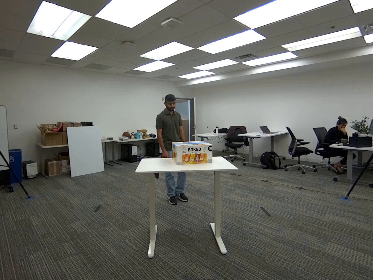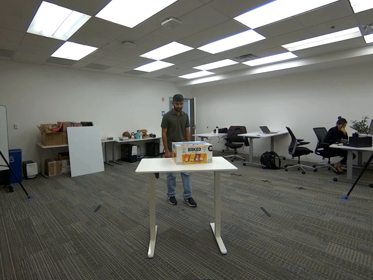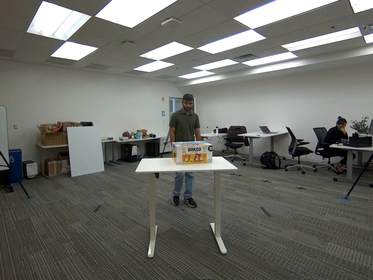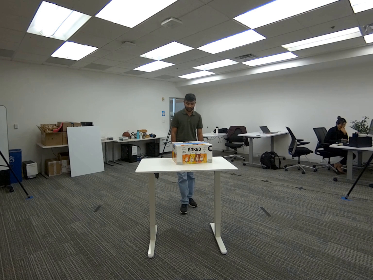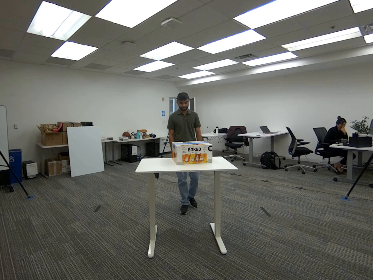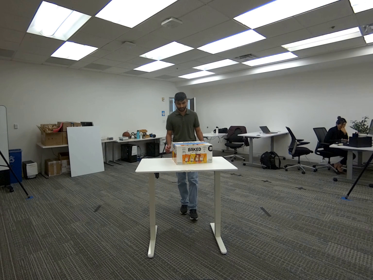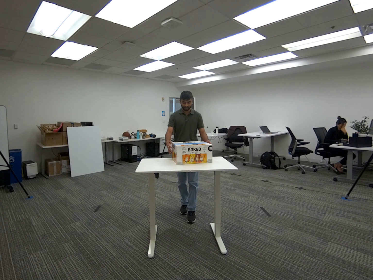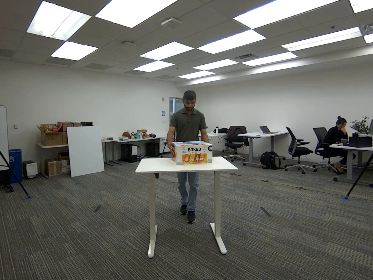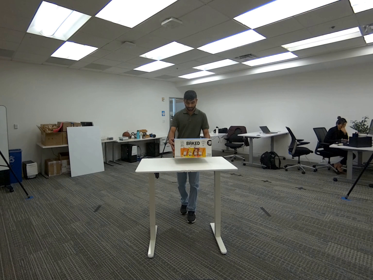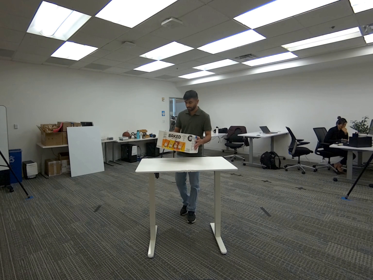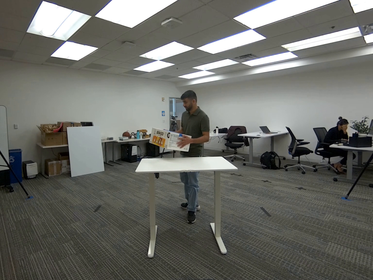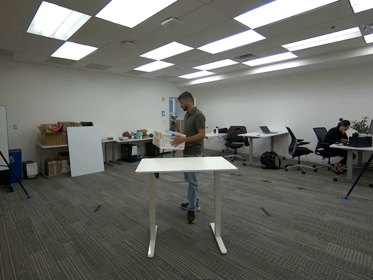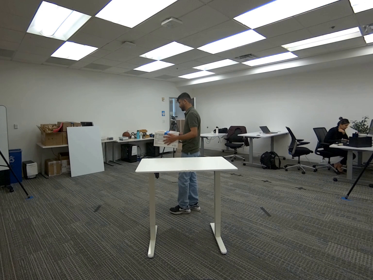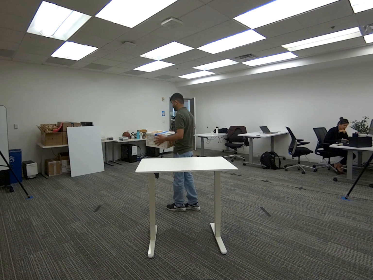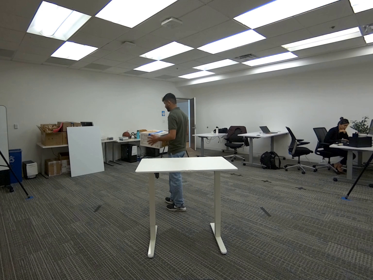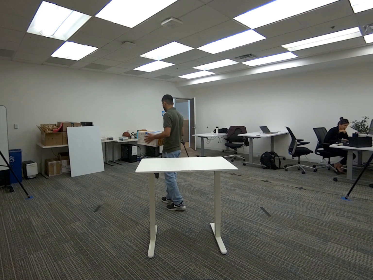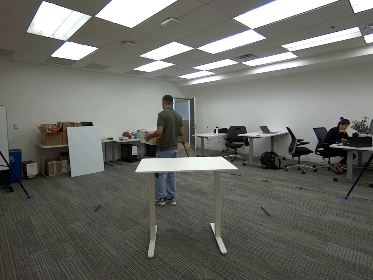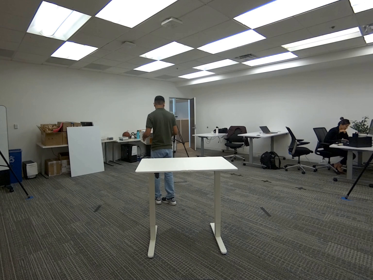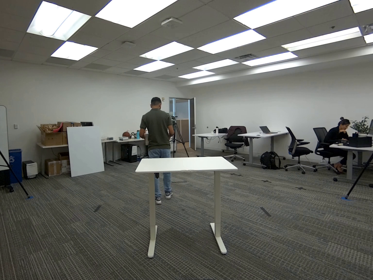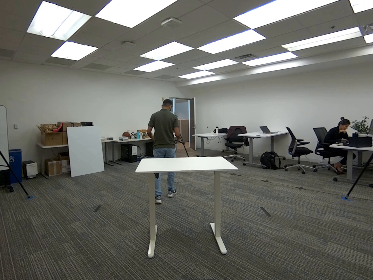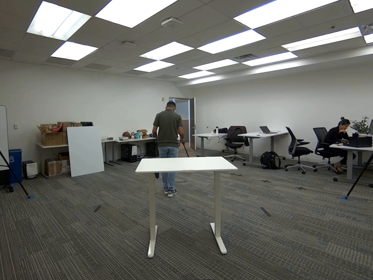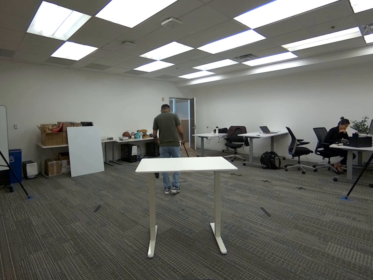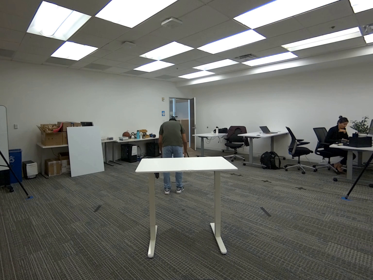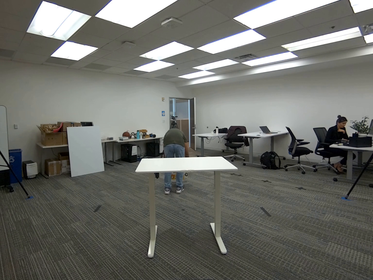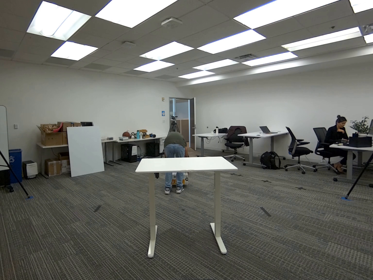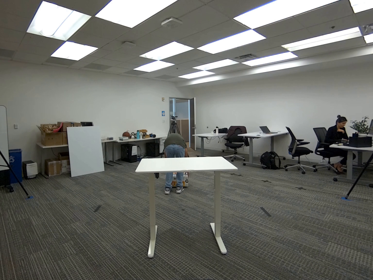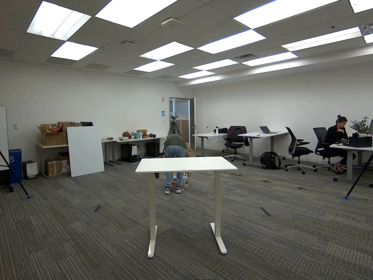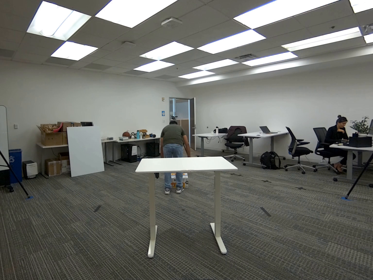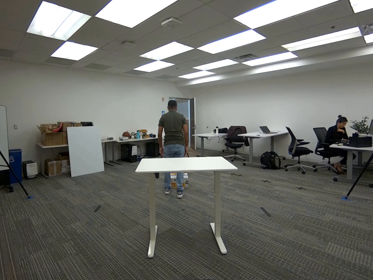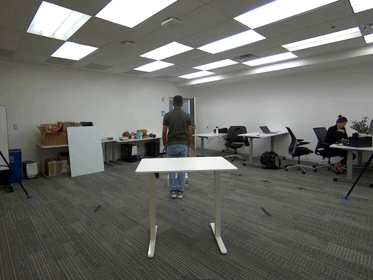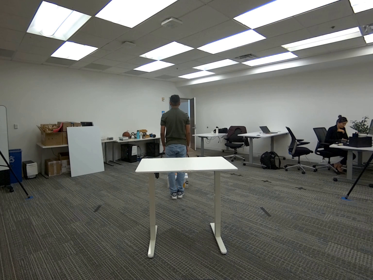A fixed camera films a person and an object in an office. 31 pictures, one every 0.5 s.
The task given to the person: Pick up the snack box from the white desk and place the snack box to the floor.
